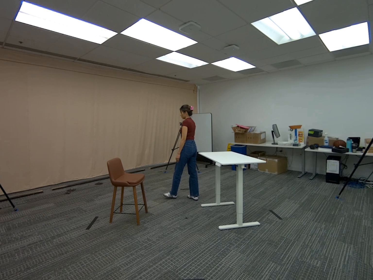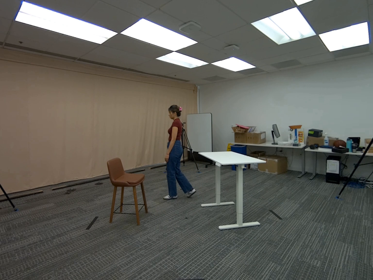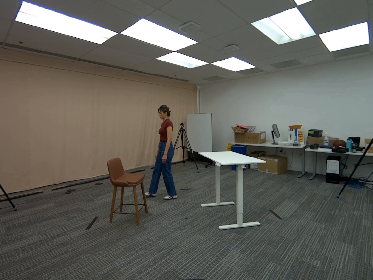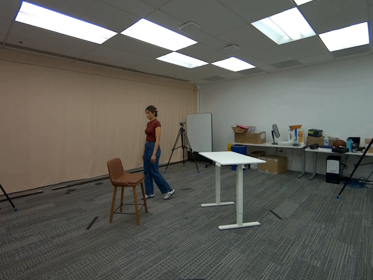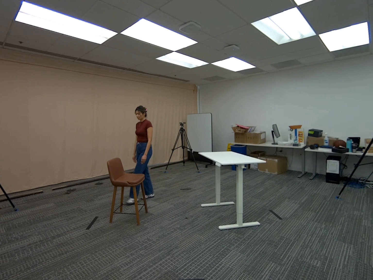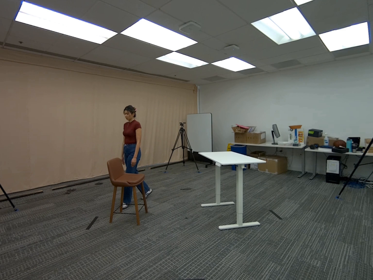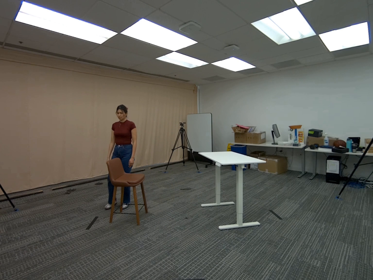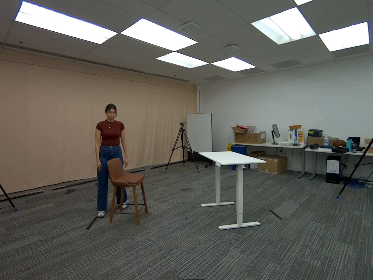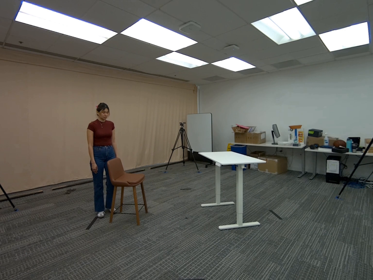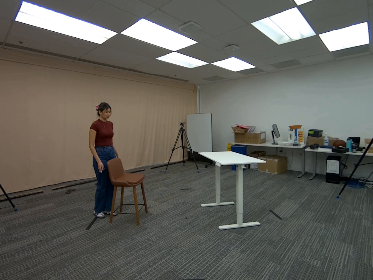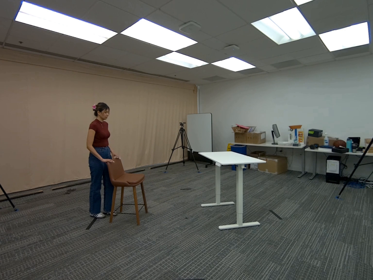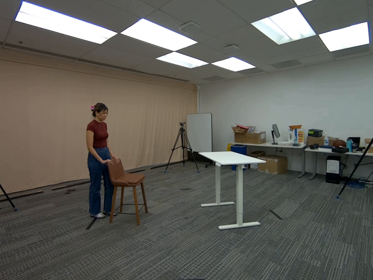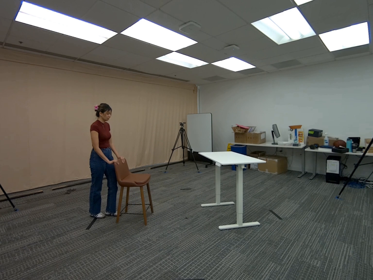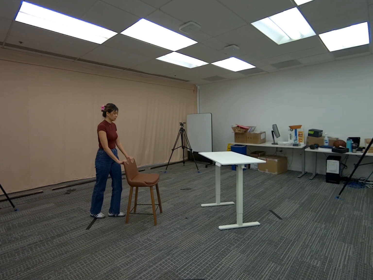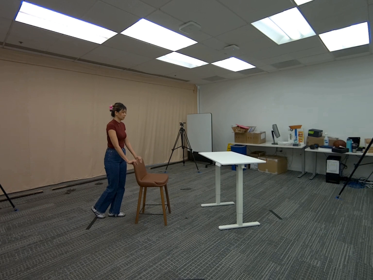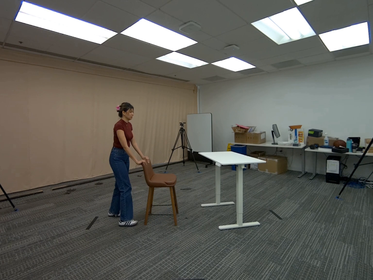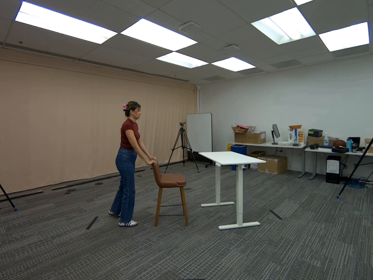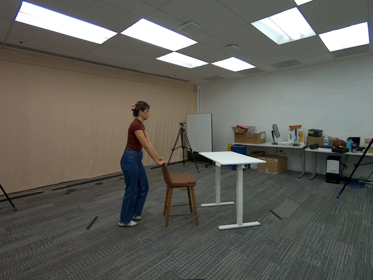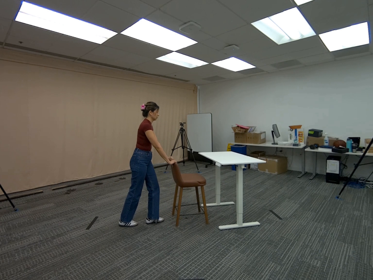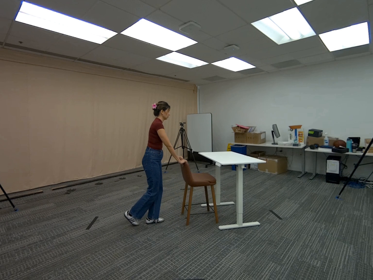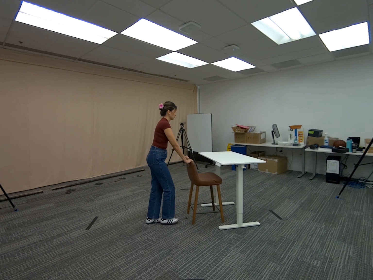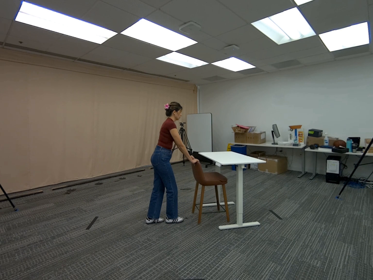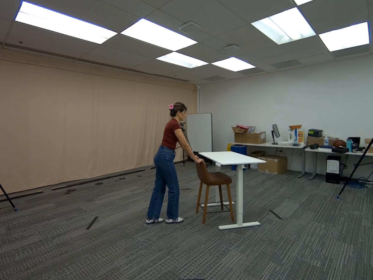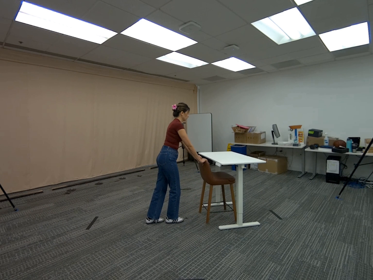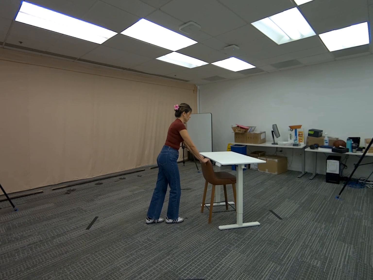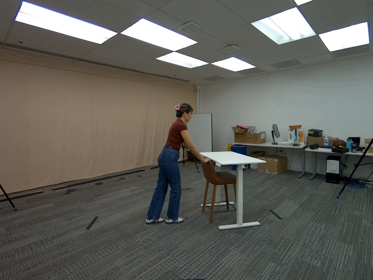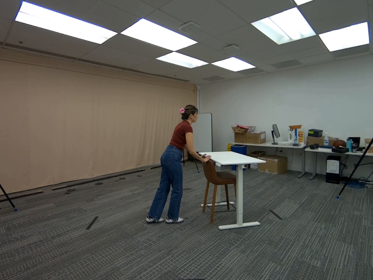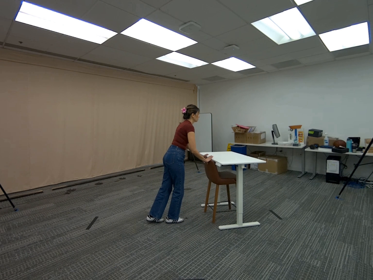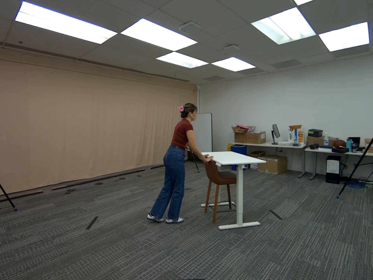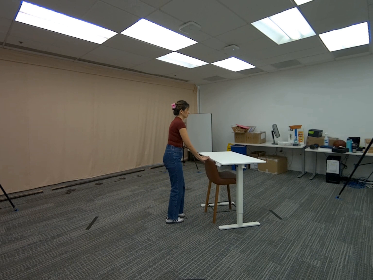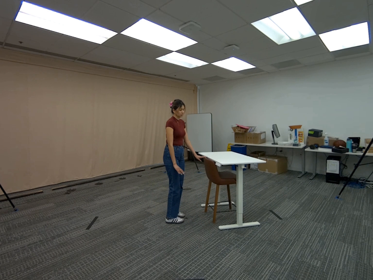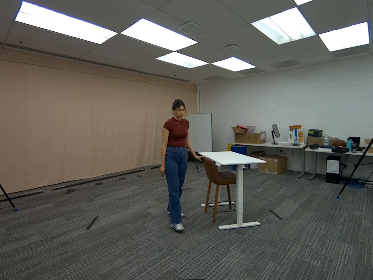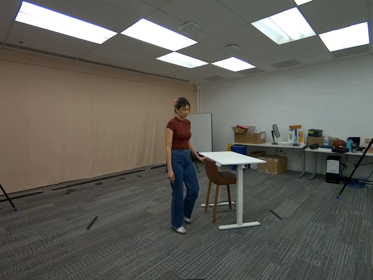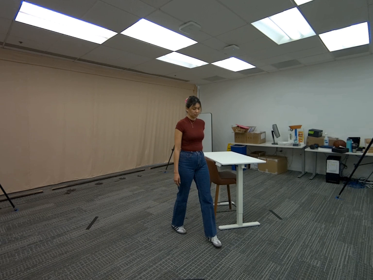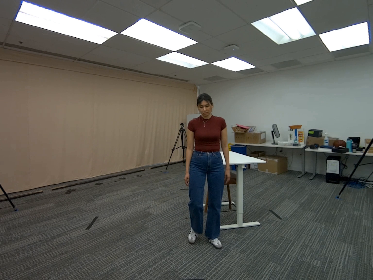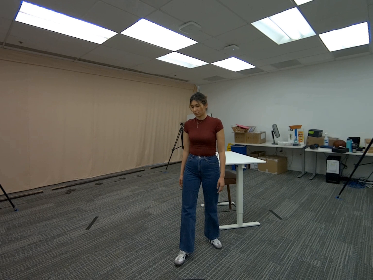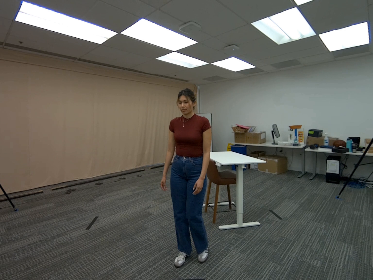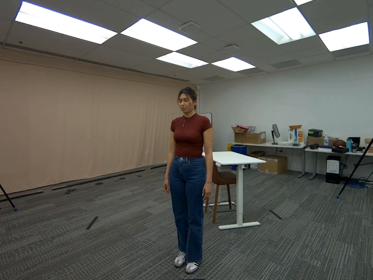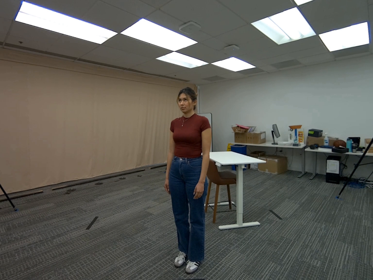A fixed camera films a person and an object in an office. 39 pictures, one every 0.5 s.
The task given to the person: Walk over to the tall bar stool and push the bar stool closer into the desk.
